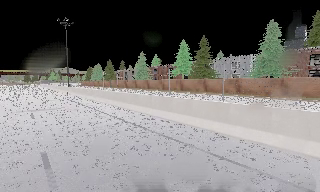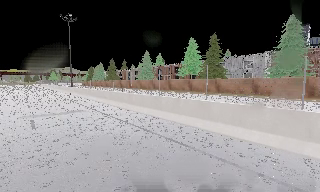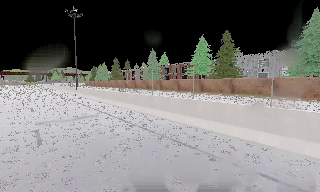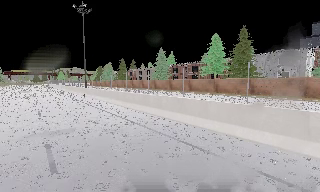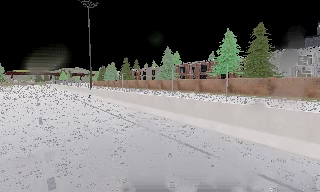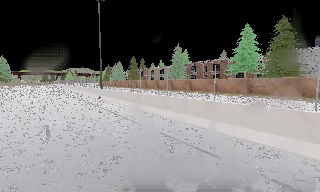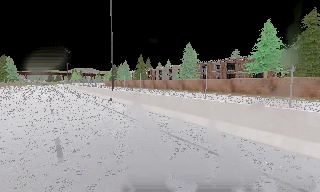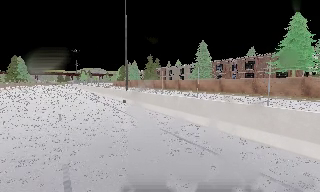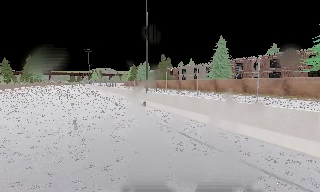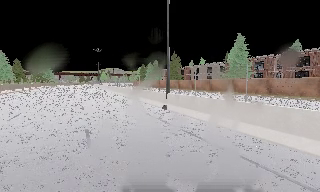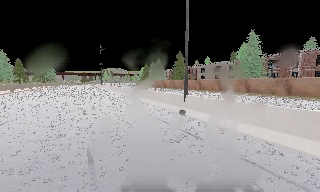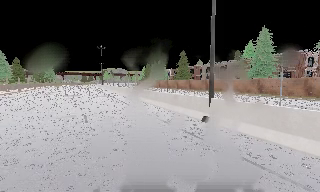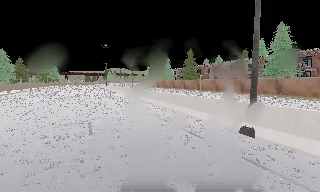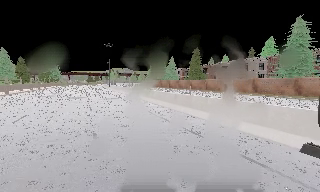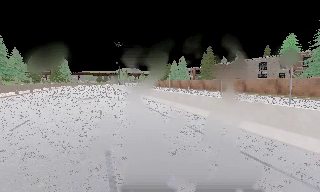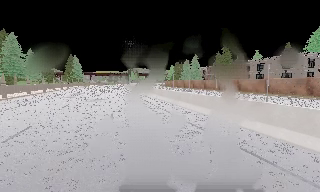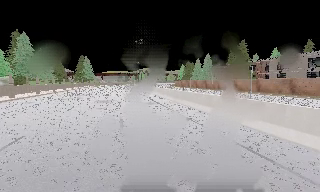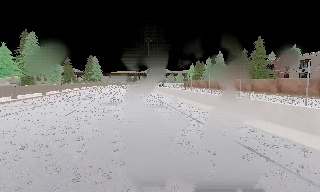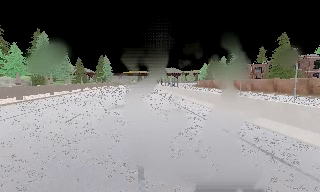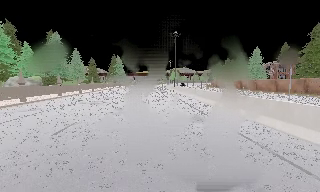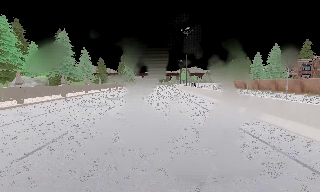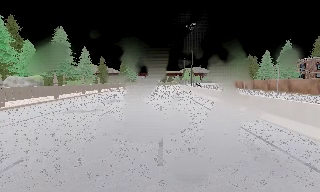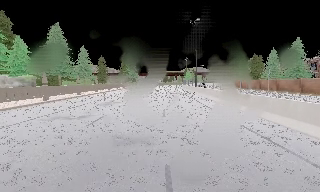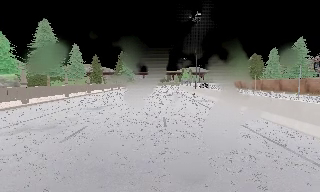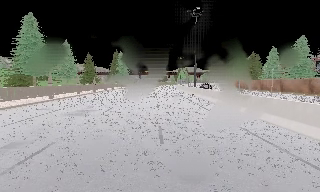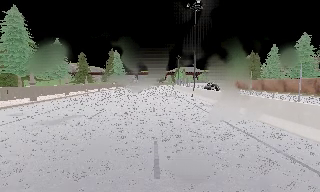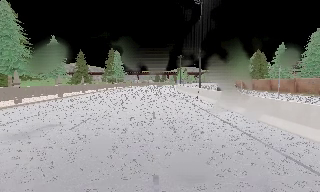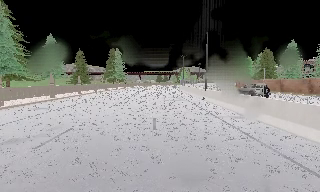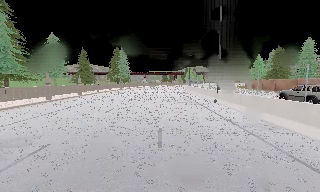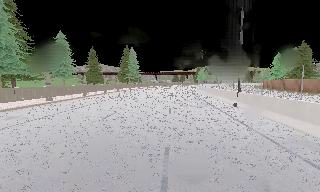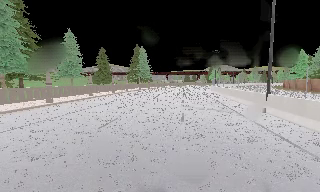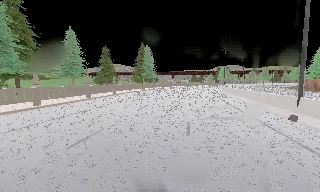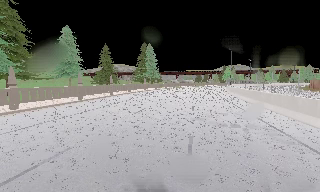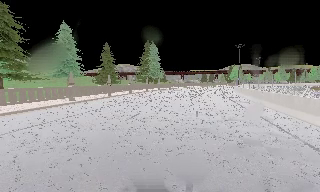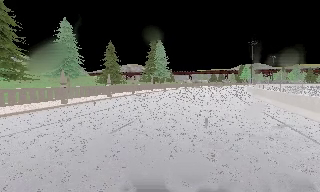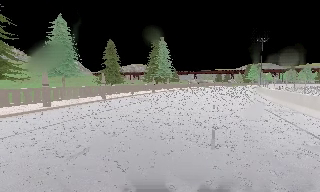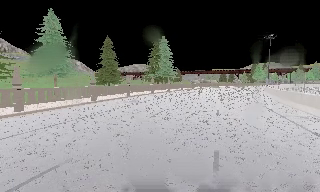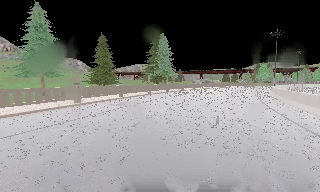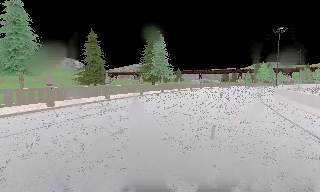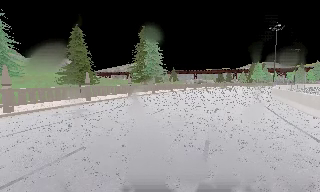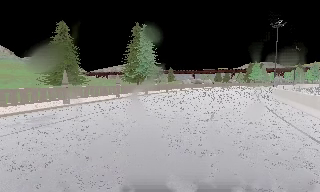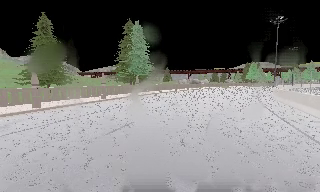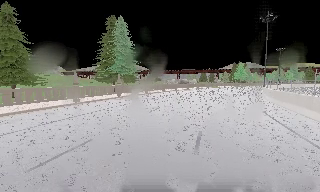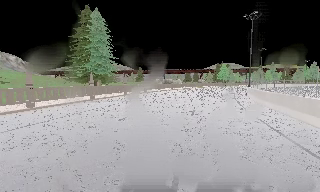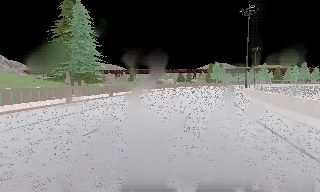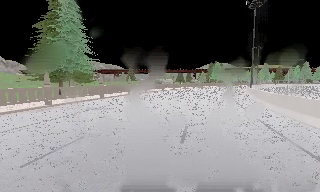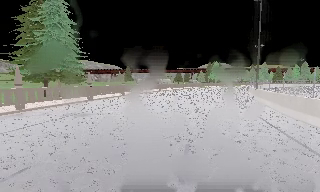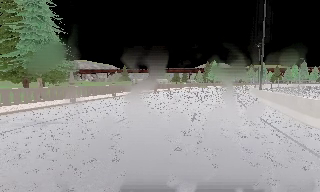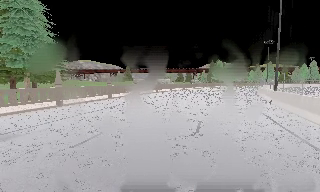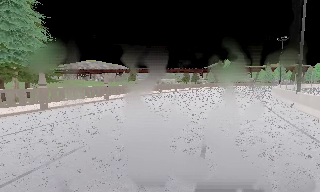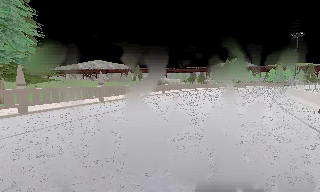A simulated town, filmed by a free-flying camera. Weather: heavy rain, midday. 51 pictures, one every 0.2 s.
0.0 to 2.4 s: The scene slides to the right, as the camera pans about 15 degrees to its left. It travels forward and to its left, about 25 m, so what stands in front looms larger.
2.4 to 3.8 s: The camera swings to its left by about 20 degrees, and the scene slides to the right. It travels forward, about 13 m, so what stands in front looms larger.
3.8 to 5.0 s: The camera travels forward, about 12 m, so what stands in front looms larger.
5.0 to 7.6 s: The camera pans to its left, which is counterclockwise from overhead, by about 25 degrees. It travels forward, about 25 m, so what stands in front looms larger.
7.6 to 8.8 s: The scene slides to the left, as the camera pans about 15 degrees to its right. It travels forward, about 13 m, so what stands in front looms larger.
8.8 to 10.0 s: The camera travels forward, about 12 m, so what stands in front looms larger.
The film runs backward here.
